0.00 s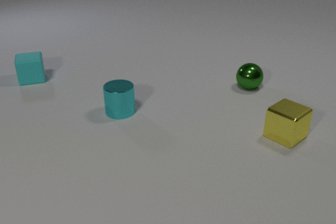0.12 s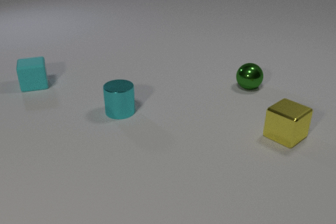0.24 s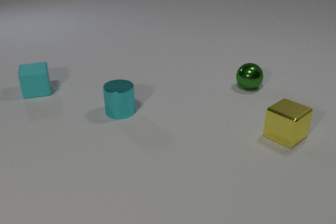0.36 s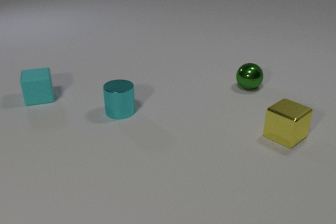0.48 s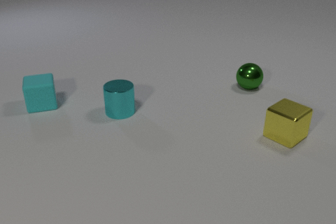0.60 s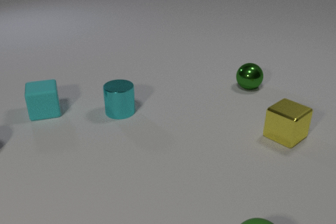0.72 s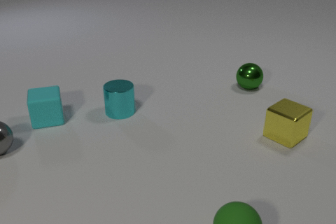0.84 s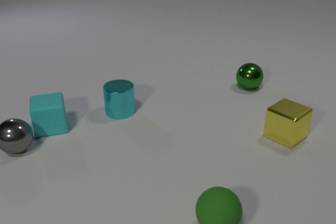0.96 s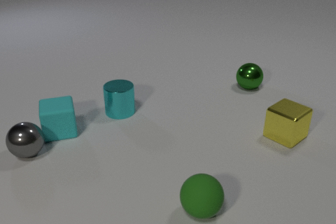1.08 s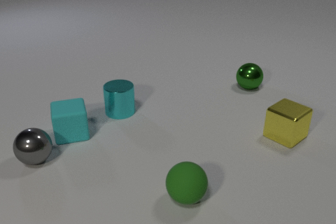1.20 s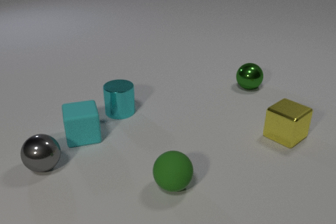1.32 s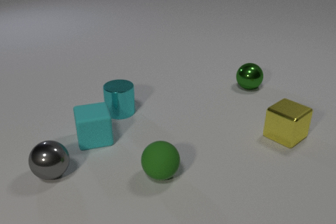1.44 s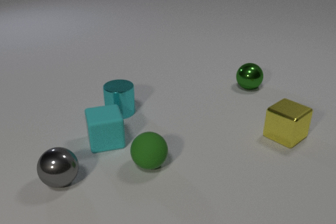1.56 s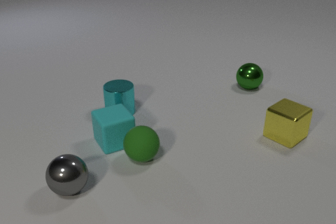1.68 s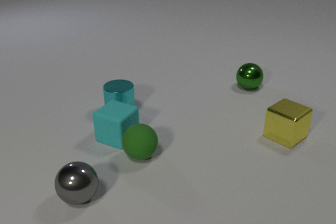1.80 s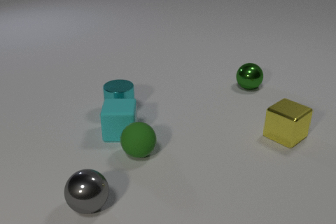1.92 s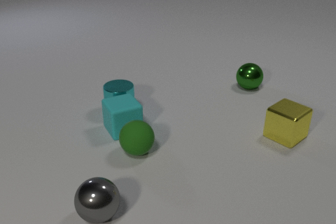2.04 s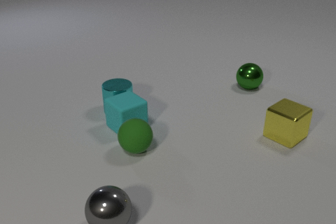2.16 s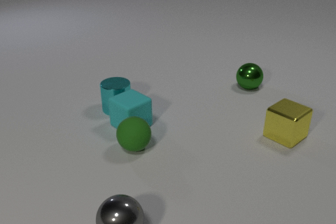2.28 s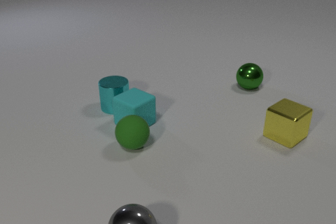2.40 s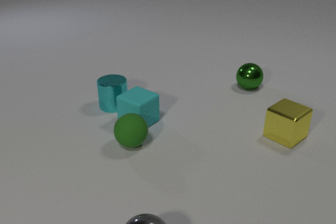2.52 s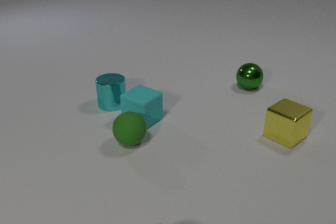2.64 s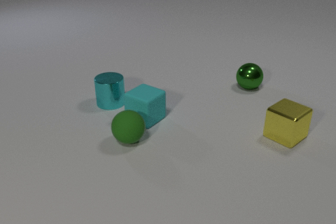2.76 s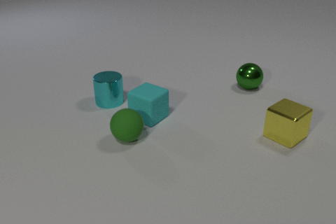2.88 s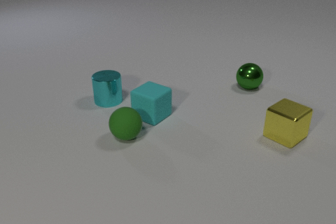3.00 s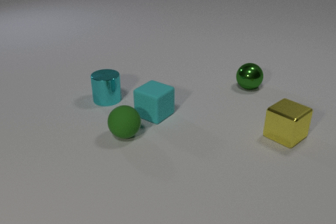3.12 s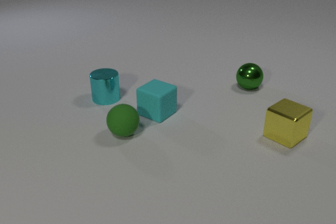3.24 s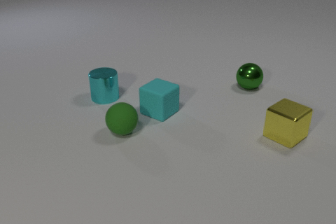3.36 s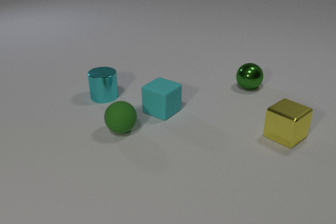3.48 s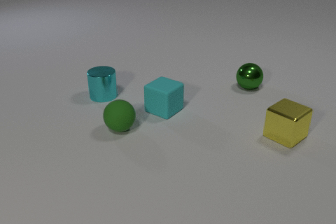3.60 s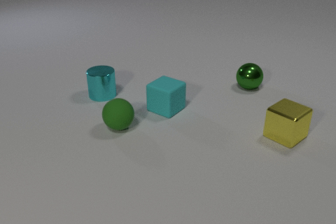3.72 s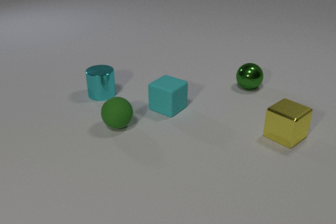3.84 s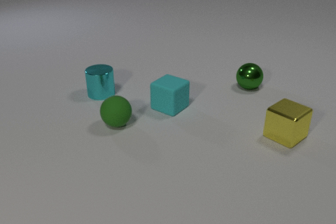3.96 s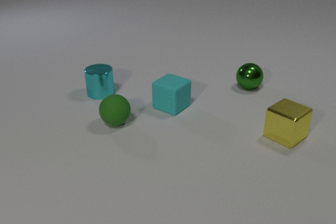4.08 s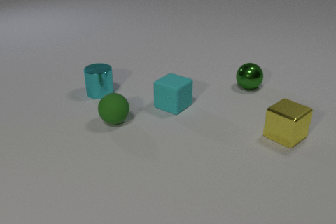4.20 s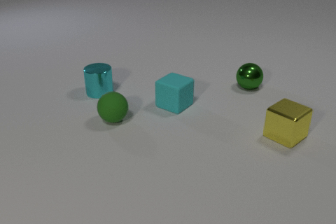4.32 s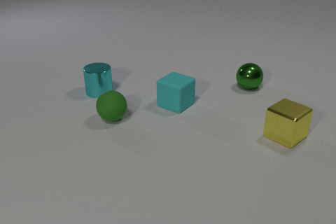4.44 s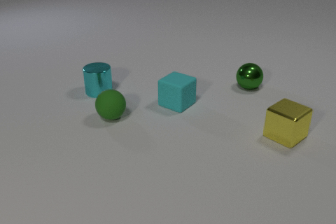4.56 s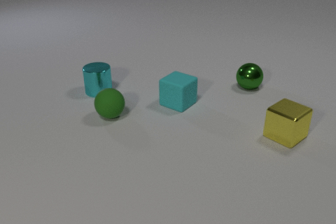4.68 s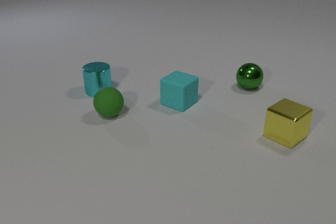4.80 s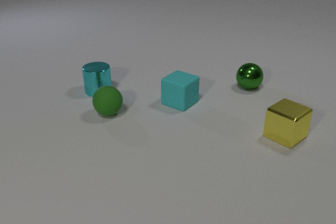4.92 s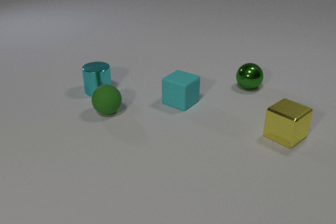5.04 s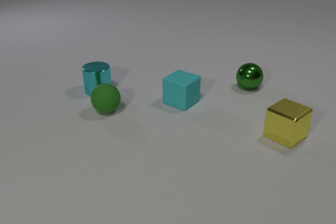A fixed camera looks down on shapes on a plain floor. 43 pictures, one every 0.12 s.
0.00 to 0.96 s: The gray metal sphere comes in at the left edge, rolls to the right and toward the camera. The cyan rubber cube slides toward the camera. The green rubber sphere comes in at the bottom edge, rolls to the left and away from the camera. The gray metal sphere and the cyan rubber cube collide.
0.96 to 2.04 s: The gray metal sphere rolls toward the camera and to the right. The cyan rubber cube slides to the right, spins so that its near face slides to the right, counterclockwise seen from above. The green rubber sphere rolls away from the camera and to the left. The cyan rubber cube and the green rubber sphere collide. The cyan rubber cube and the cyan metal cylinder collide.
2.04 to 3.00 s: The gray metal sphere rolls toward the camera and to the right, leaves at the bottom edge. The cyan rubber cube slides to the right and away from the camera. The green rubber sphere rolls away from the camera and to the left. The cyan metal cylinder slides away from the camera and to the left.
3.00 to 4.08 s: The cyan rubber cube slides to the right and away from the camera. The green rubber sphere rolls away from the camera. The cyan metal cylinder slides away from the camera and to the left.
4.08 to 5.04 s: The cyan rubber cube slides away from the camera and to the right. The green rubber sphere rolls away from the camera.
How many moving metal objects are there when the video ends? 0.
How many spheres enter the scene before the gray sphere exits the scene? 2.
How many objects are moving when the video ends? 2.
